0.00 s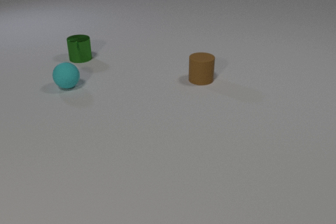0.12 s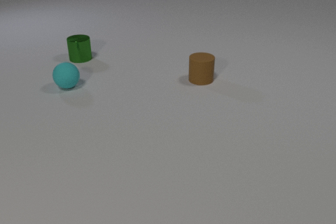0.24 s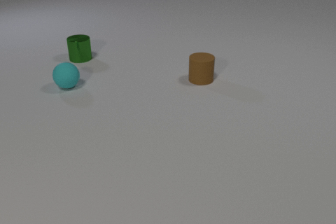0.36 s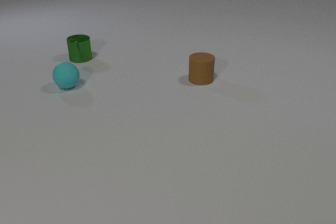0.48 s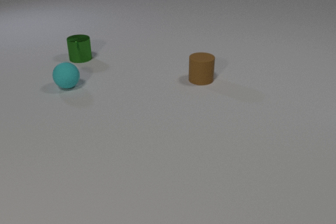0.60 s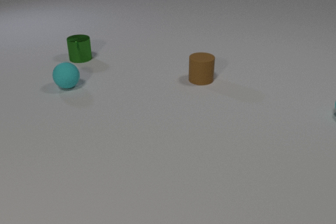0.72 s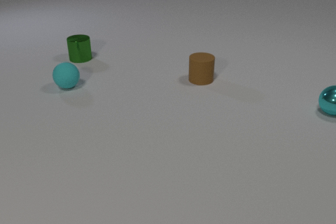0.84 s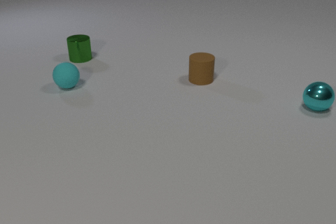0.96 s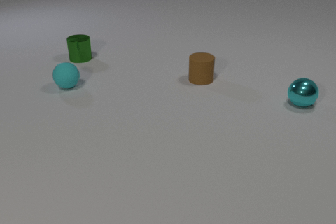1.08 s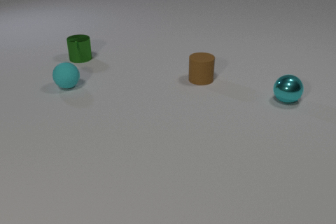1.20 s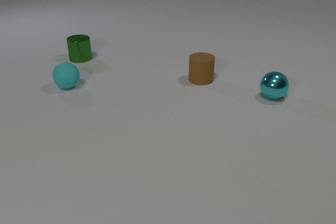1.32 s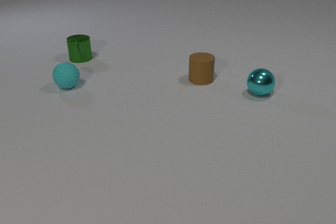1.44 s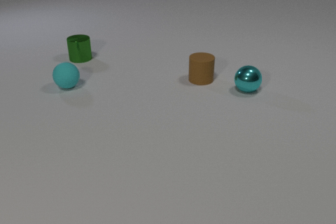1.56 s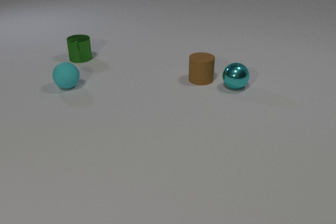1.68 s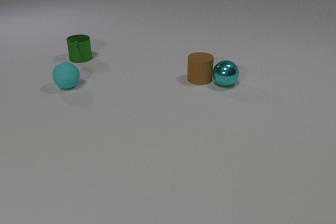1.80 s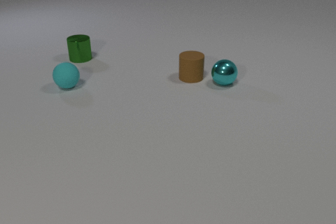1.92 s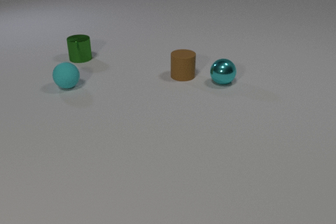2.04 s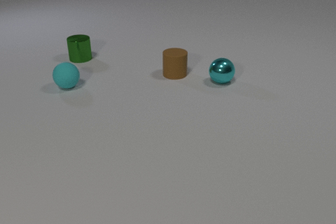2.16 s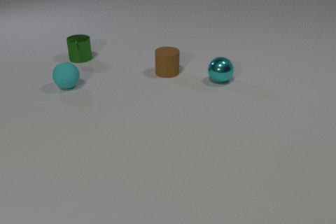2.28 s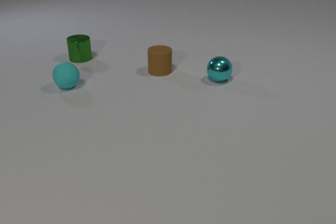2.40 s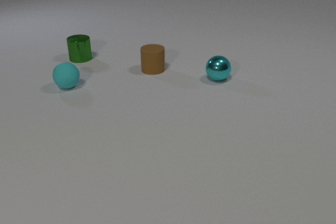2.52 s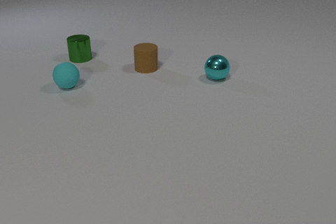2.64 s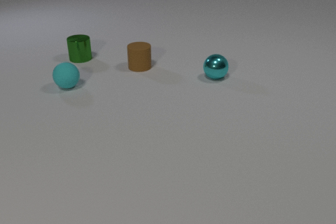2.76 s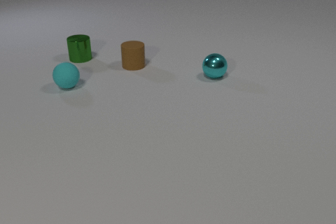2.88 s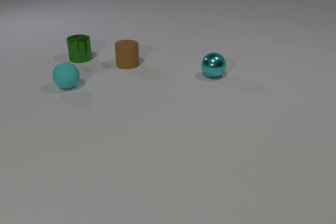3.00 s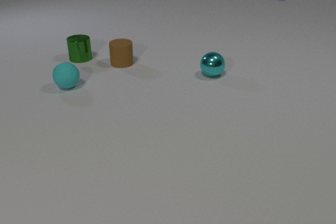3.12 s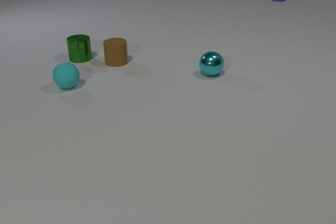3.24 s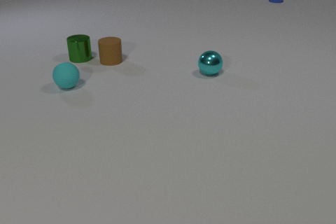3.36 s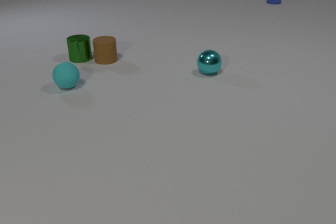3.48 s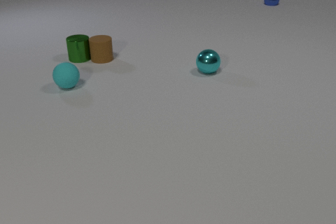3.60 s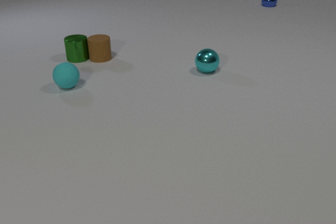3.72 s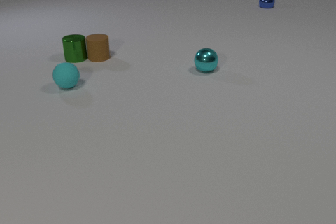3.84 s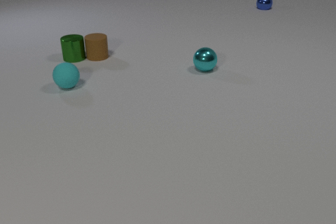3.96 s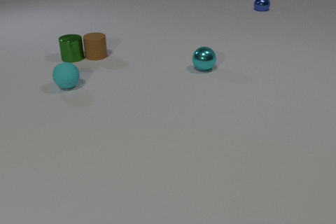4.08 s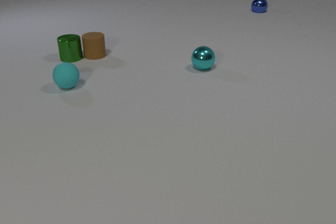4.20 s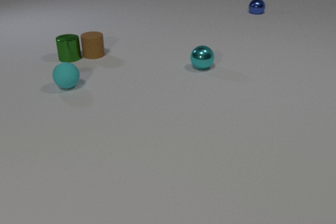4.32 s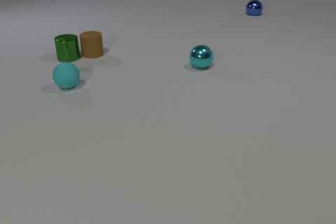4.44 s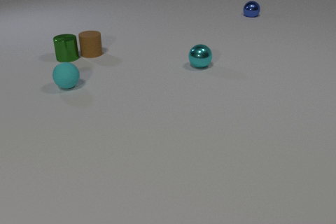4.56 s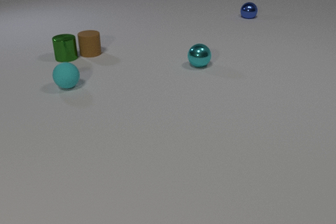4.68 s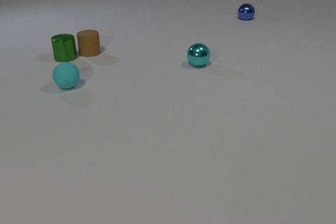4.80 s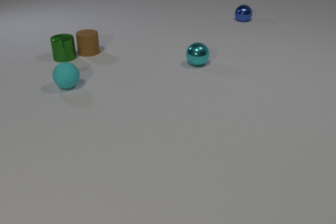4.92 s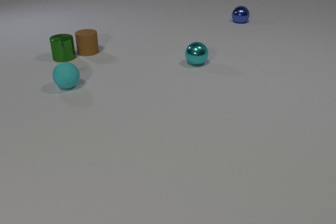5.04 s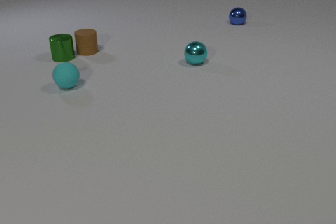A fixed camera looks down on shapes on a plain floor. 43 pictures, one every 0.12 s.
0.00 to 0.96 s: The cyan metal sphere comes in at the right edge, rolls to the left.
0.96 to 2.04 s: The cyan metal sphere rolls to the left and away from the camera. The brown rubber cylinder slides to the left and away from the camera. The cyan metal sphere and the brown rubber cylinder collide.
2.04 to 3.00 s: The cyan metal sphere rolls away from the camera and to the left. The brown rubber cylinder slides to the left and away from the camera. The blue metal sphere comes in at the top edge, rolls toward the camera.
3.00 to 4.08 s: The cyan metal sphere rolls away from the camera and to the left. The brown rubber cylinder slides to the left and away from the camera. The green metal cylinder slides to the left. The blue metal sphere rolls toward the camera. The brown rubber cylinder and the green metal cylinder collide.
4.08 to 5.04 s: The cyan metal sphere rolls away from the camera and to the left. The brown rubber cylinder slides away from the camera and to the left. The green metal cylinder slides to the left. The blue metal sphere rolls toward the camera and to the left.
What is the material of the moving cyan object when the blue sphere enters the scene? metal.
What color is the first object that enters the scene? cyan.
What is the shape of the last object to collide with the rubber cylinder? cylinder.
